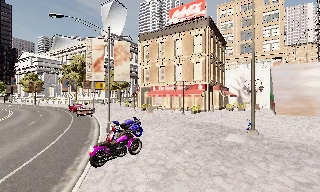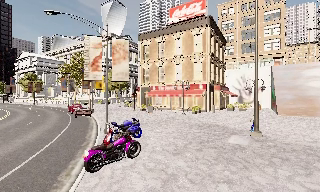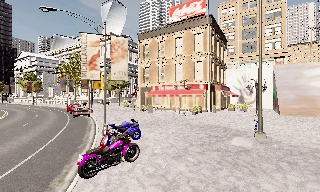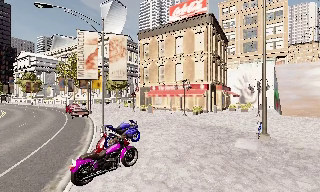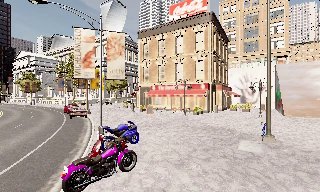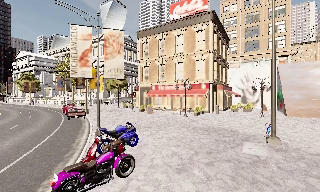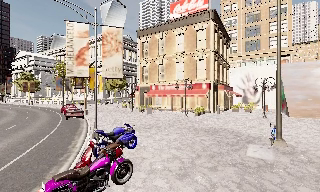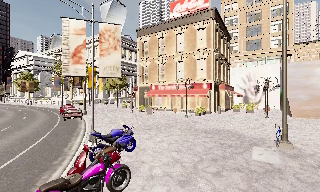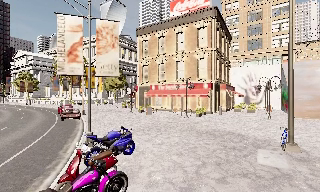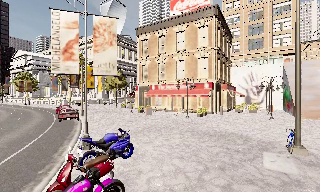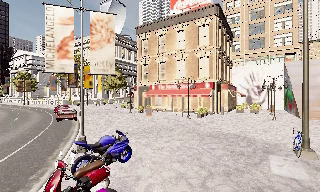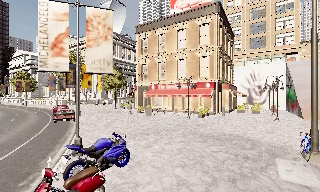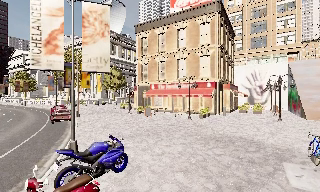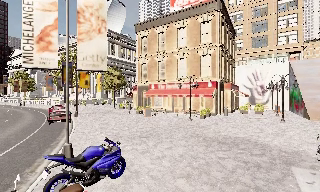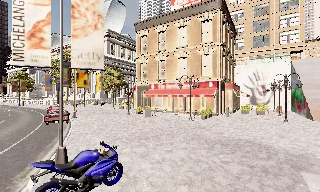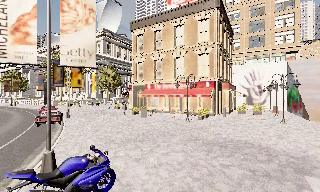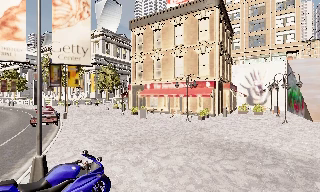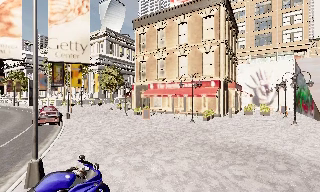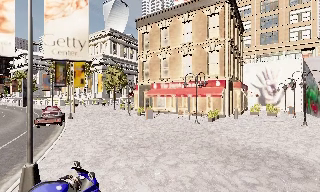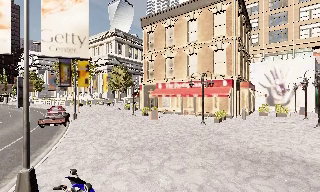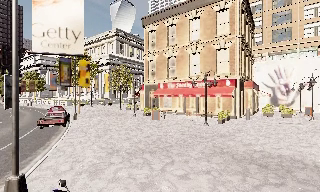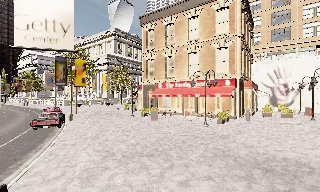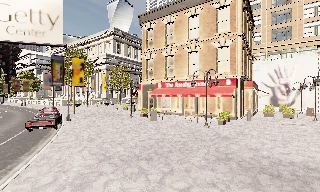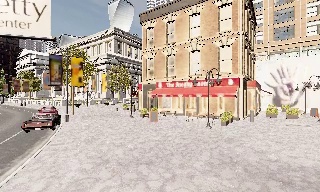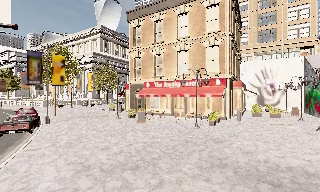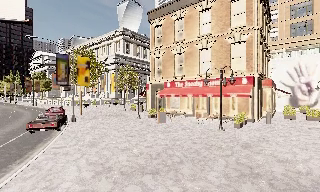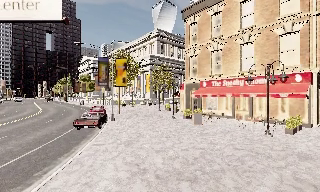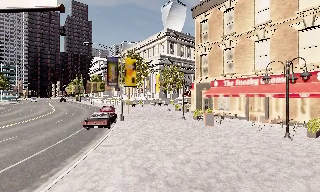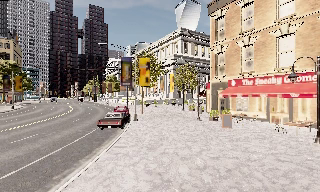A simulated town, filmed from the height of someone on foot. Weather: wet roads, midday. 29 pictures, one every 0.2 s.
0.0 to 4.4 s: The camera travels forward, about 8 m, so what stands in front looms larger.
4.4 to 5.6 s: The camera swings to its left by about 25 degrees, and the scene slides to the right. It travels forward, about 2.5 m, so what stands in front looms larger.
The film runs forward here.
